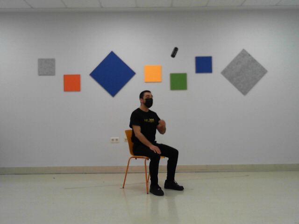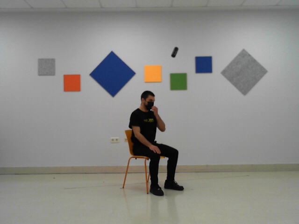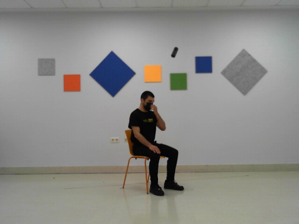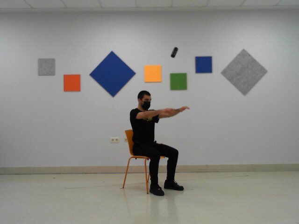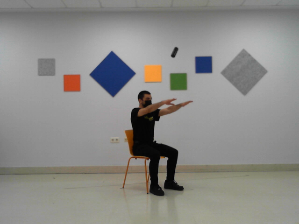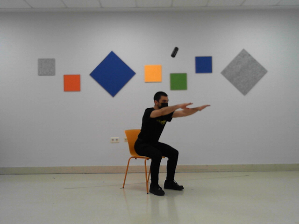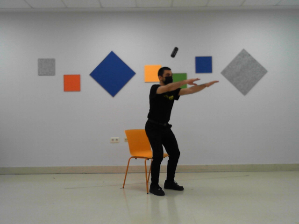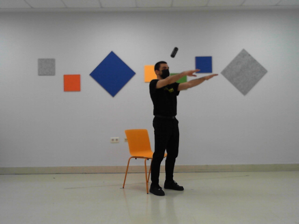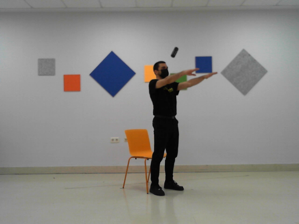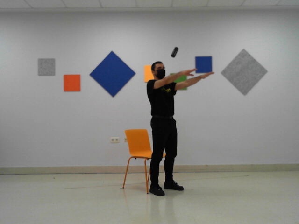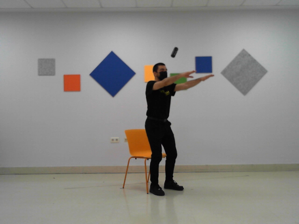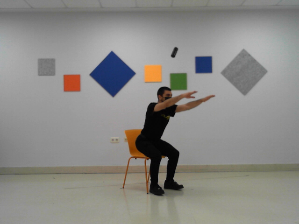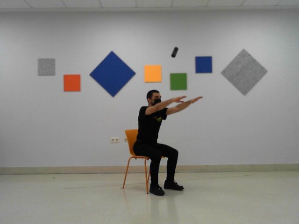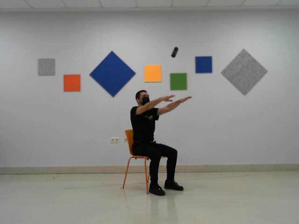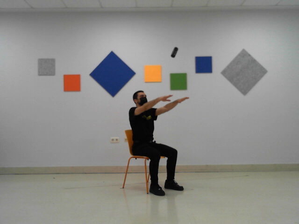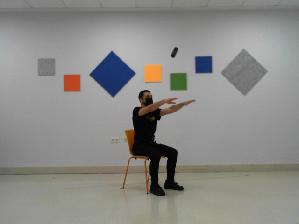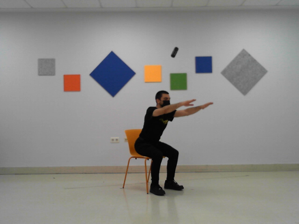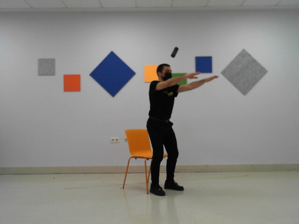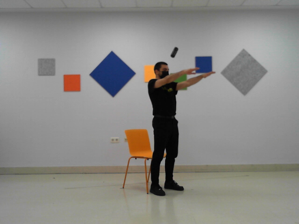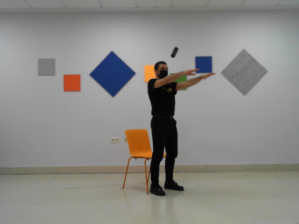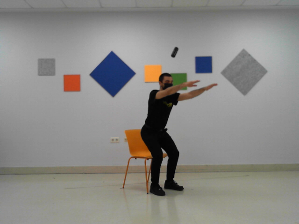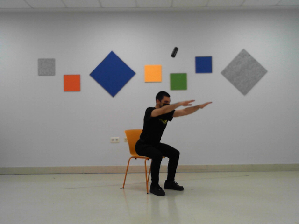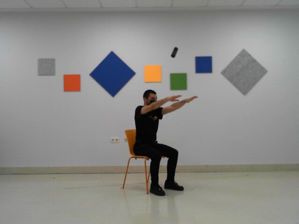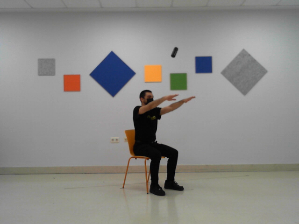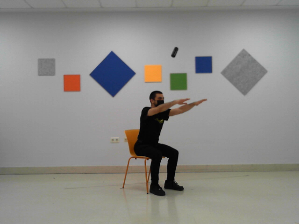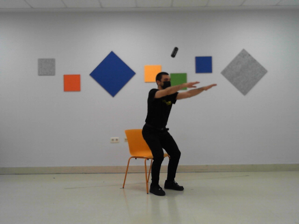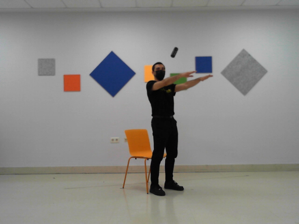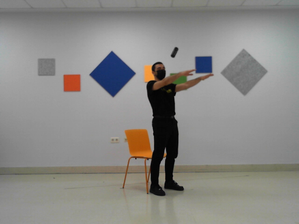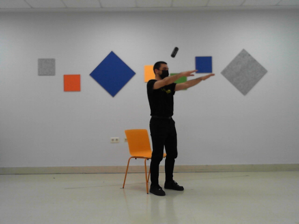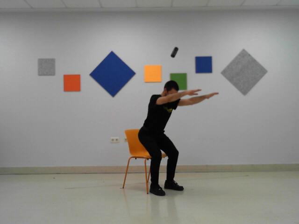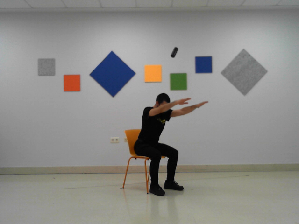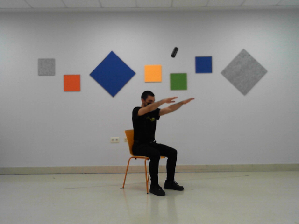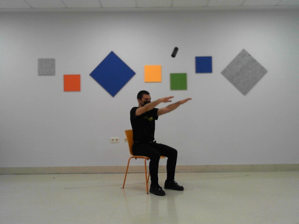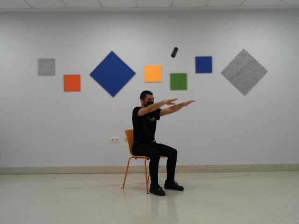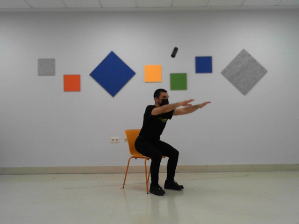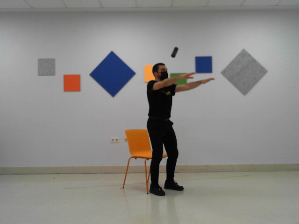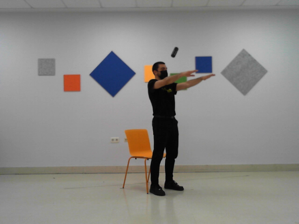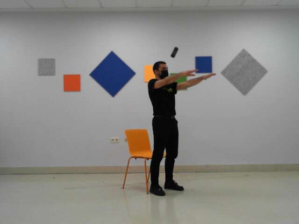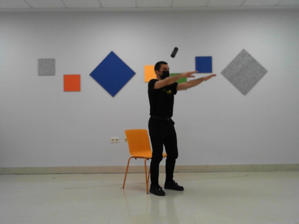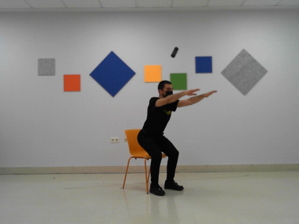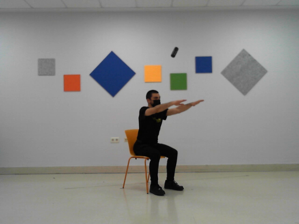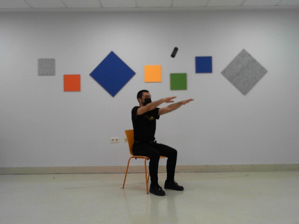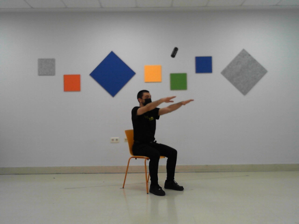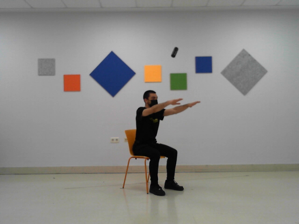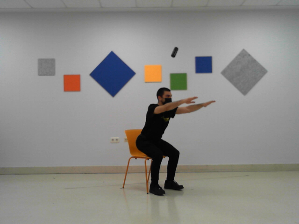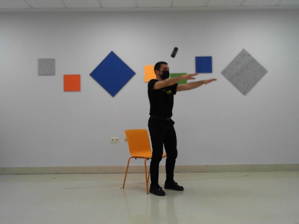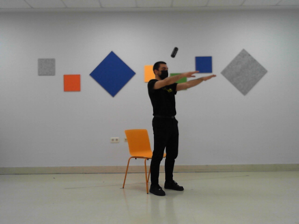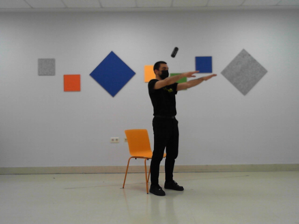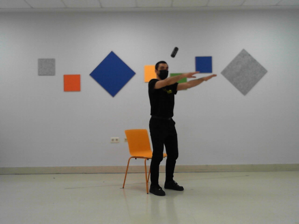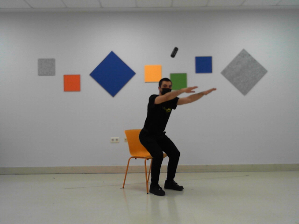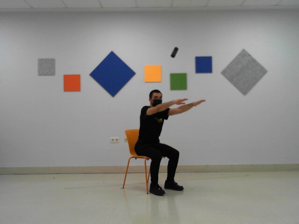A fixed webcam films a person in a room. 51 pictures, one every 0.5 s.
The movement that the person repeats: Sit to stand.
